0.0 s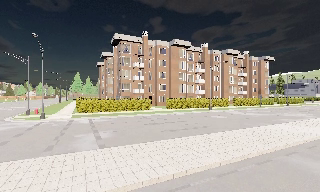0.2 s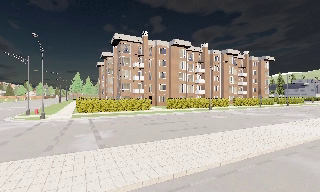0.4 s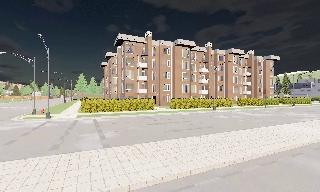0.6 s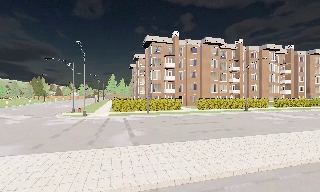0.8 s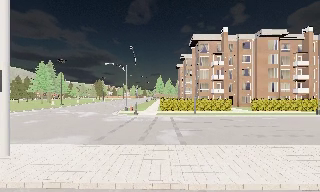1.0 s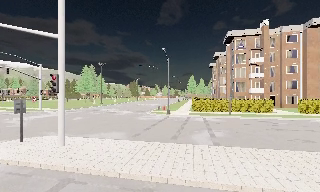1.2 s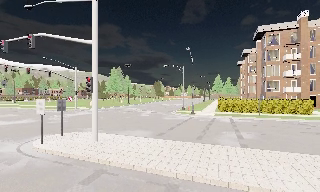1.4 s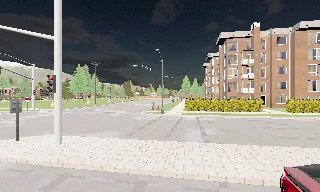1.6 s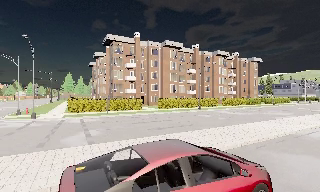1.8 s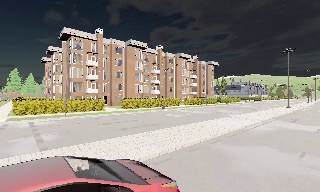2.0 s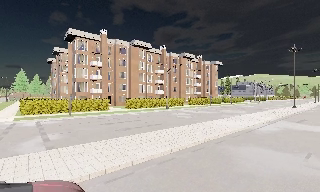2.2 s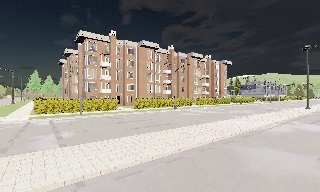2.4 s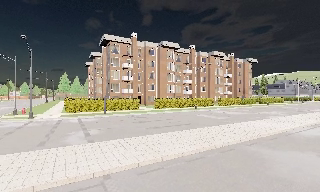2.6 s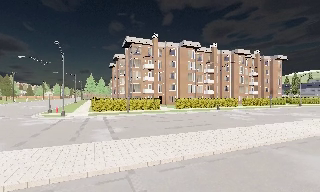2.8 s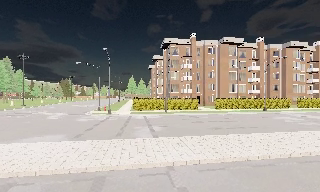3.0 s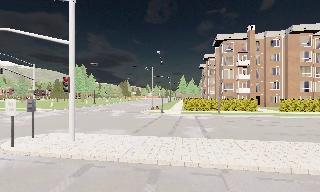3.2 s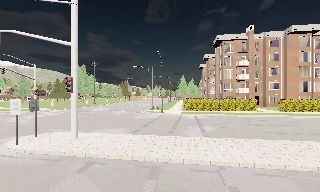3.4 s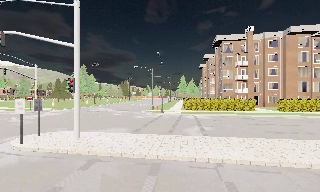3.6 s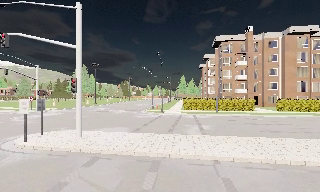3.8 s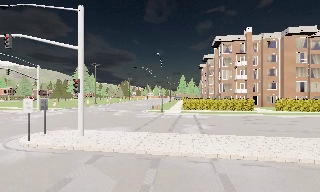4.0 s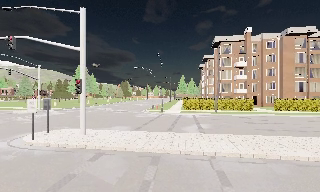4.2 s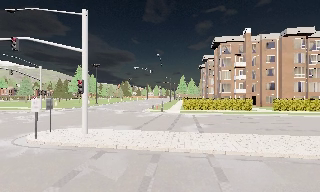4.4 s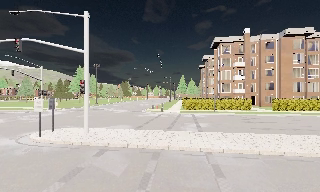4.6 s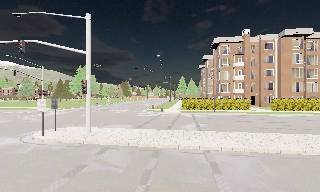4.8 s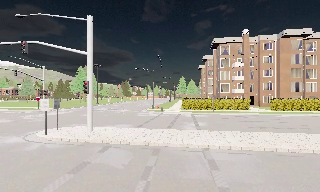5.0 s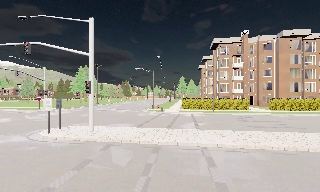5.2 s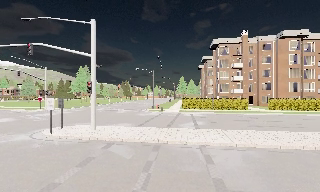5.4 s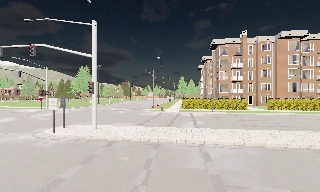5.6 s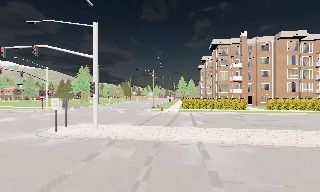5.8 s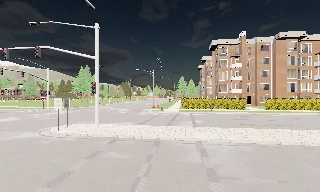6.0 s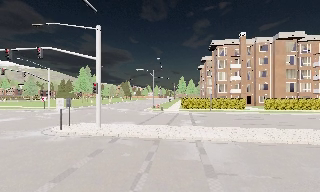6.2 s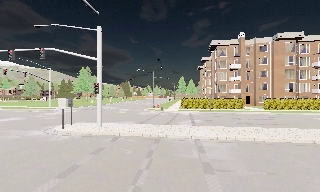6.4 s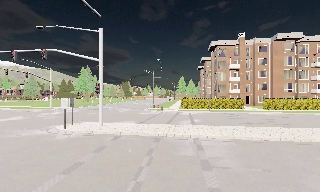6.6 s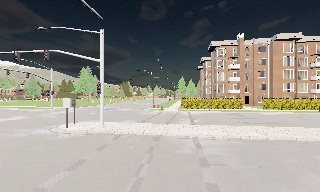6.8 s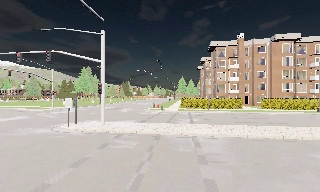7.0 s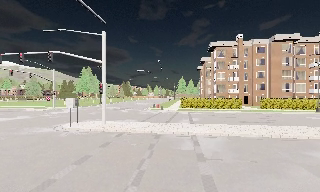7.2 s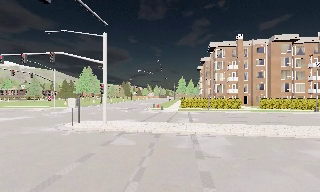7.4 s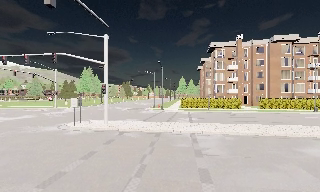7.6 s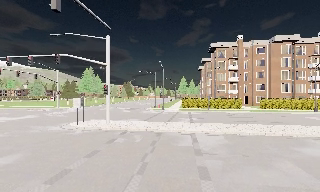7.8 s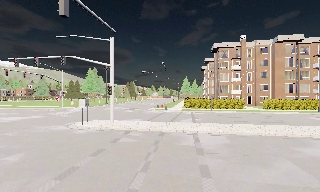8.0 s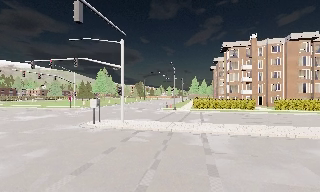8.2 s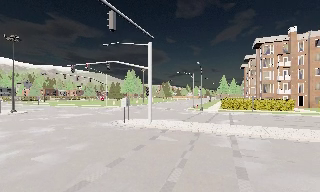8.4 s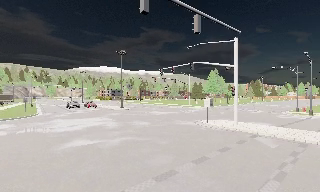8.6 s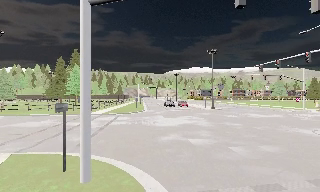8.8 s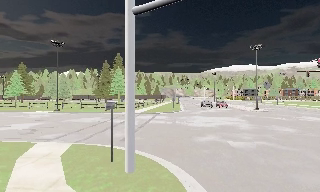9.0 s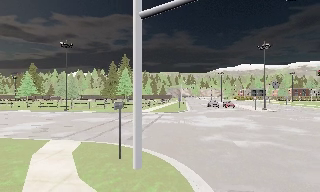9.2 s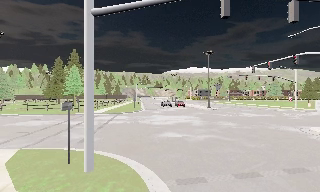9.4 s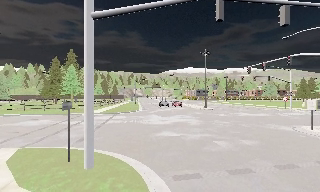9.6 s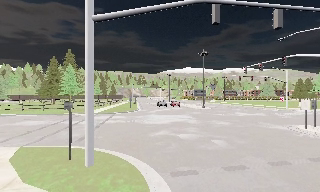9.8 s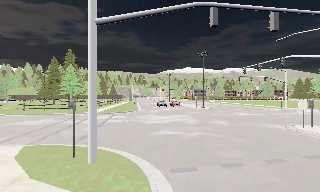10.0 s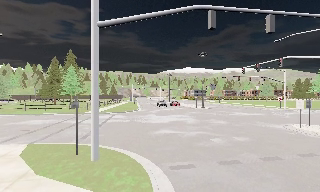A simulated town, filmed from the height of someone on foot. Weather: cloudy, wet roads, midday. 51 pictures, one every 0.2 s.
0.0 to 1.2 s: The camera pans to its left, which is counterclockwise from overhead, by about 45 degrees. It travels backward, about 0.5 m. It gains speed.
1.2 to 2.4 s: The camera pans to its right, which is clockwise from overhead, by about 50 degrees. It travels backward, about 0.5 m.
2.4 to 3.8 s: The scene slides to the right, as the camera pans about 40 degrees to its left. It travels backward, about 1.5 m.
3.8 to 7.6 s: The camera travels backward, about 4.5 m, so what stands in front gets smaller.
7.6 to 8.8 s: The camera swings to its left by about 85 degrees, and the scene slides to the right. It travels backward, about 1.5 m.
8.8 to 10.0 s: The scene slides to the left, as the camera pans about 15 degrees to its right. It travels backward, about 1.5 m, so what stands in front gets smaller.
The film runs backward here.
